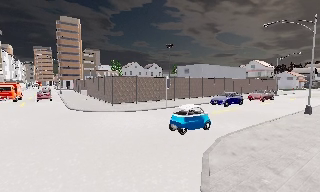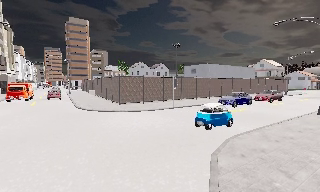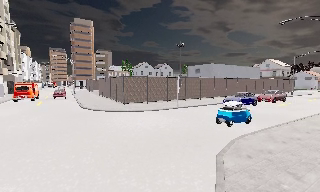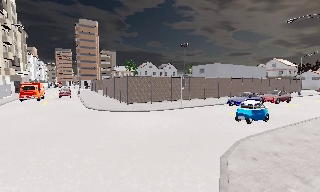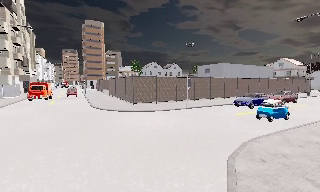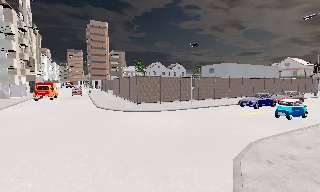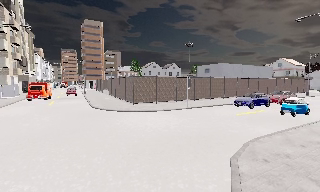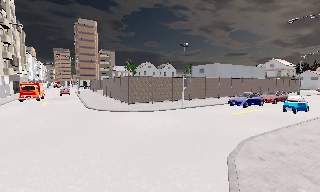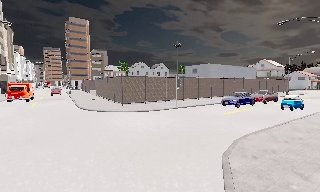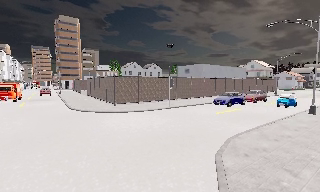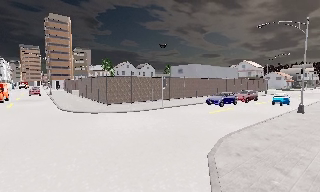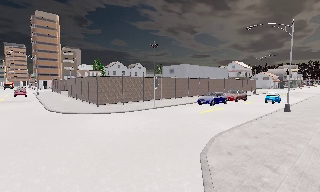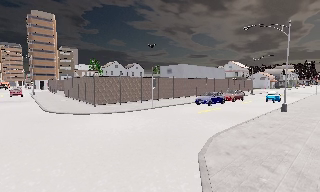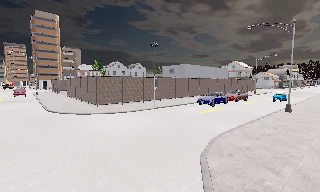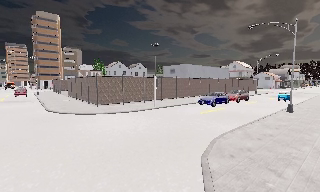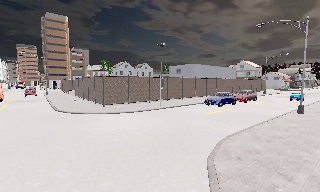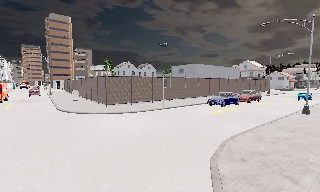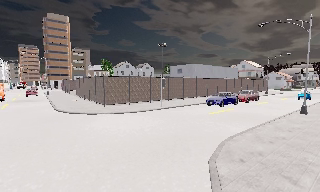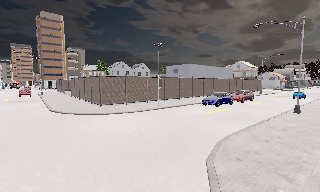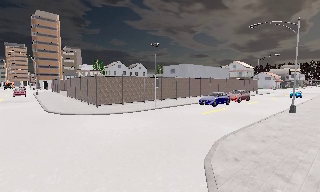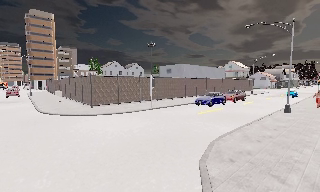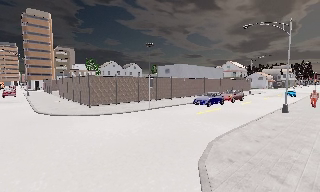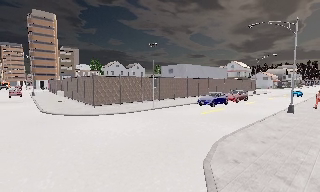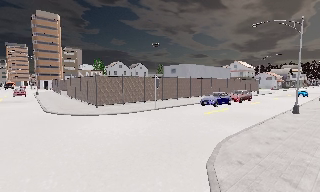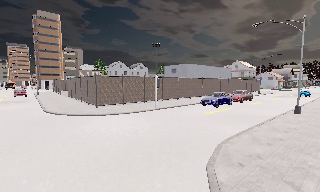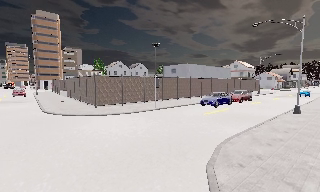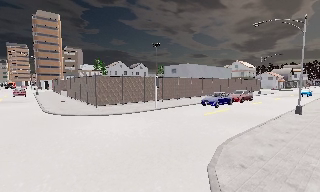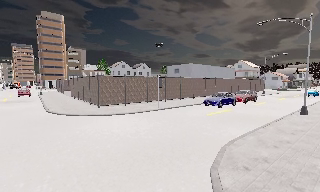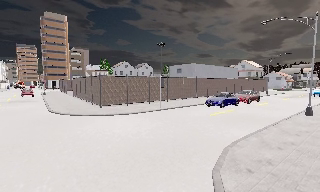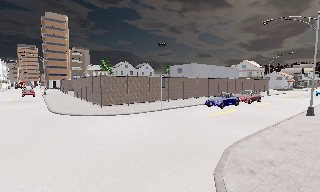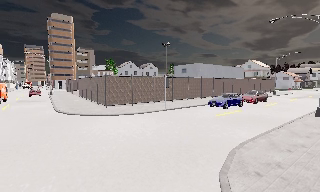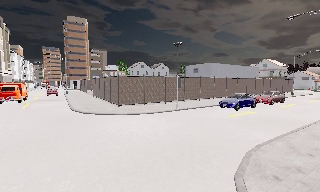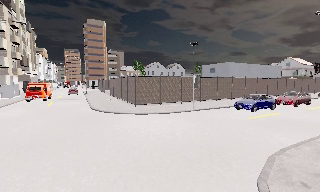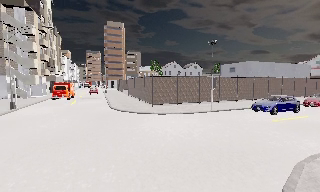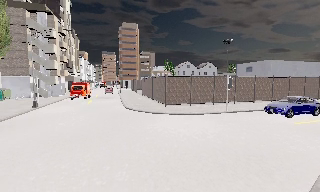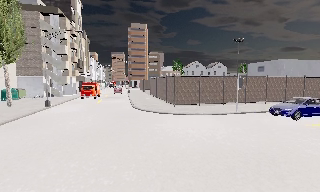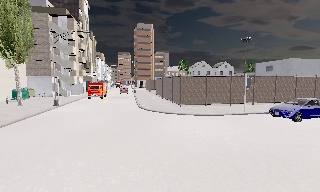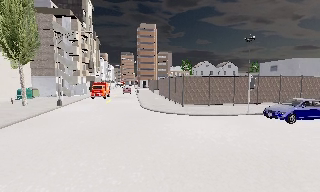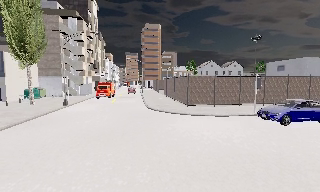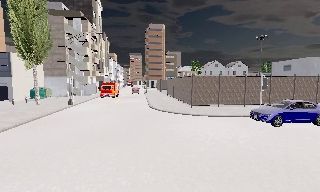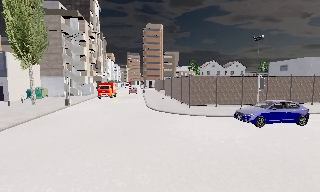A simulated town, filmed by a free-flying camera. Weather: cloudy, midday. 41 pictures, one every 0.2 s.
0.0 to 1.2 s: The camera shifts only a little, or ends up much as it began.
1.2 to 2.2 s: The scene slides to the left, as the camera pans about 10 degrees to its right.
2.2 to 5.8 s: The camera travels forward, about 1 m, so what stands in front looms larger.
5.8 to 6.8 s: The scene slides to the right, as the camera pans about 20 degrees to its left.
6.8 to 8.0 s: The camera shifts only a little, or ends up much as it began.
The film runs forward here.
